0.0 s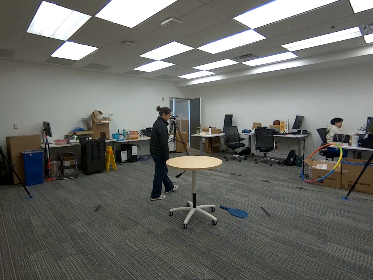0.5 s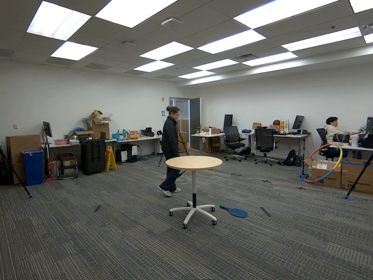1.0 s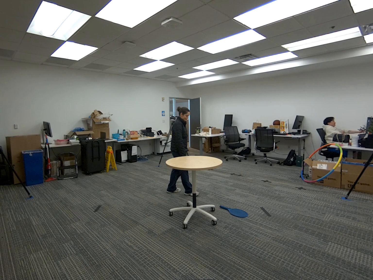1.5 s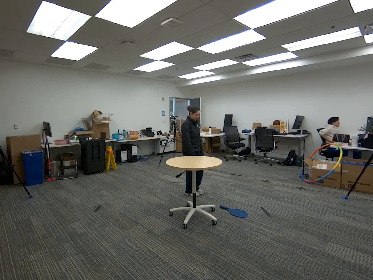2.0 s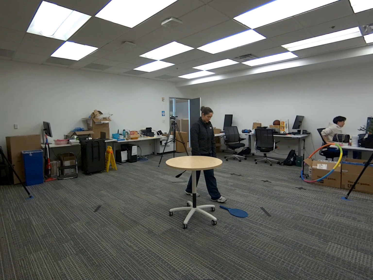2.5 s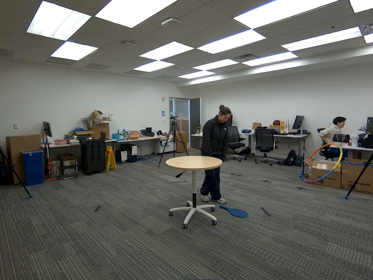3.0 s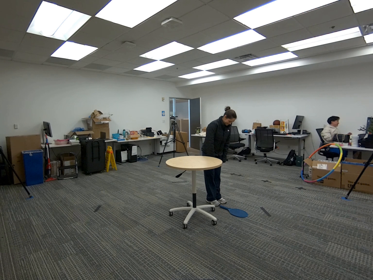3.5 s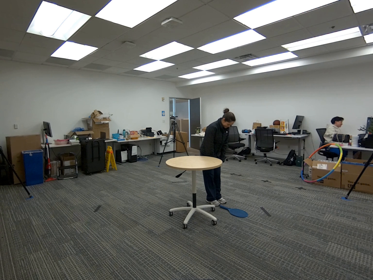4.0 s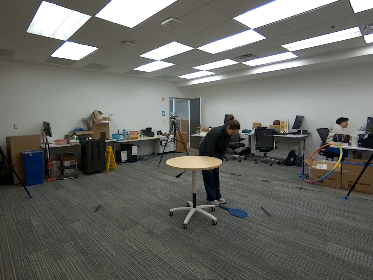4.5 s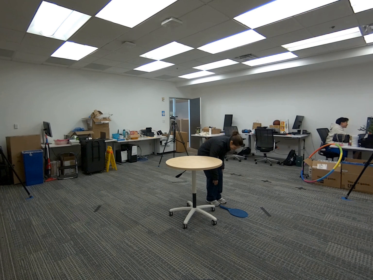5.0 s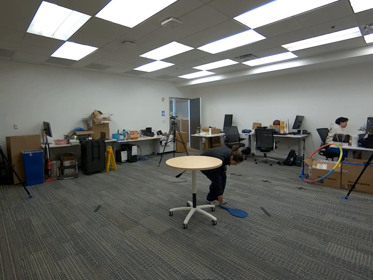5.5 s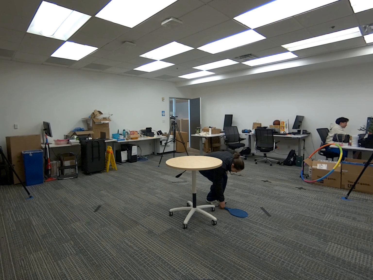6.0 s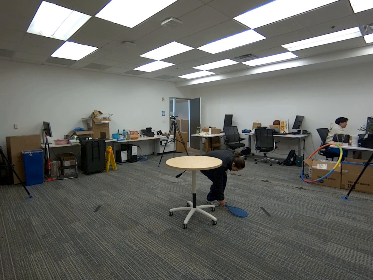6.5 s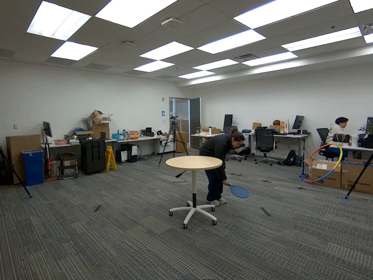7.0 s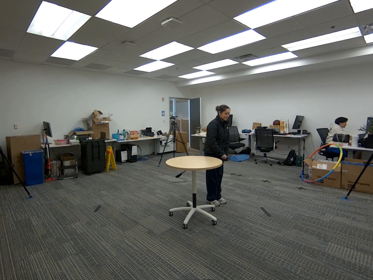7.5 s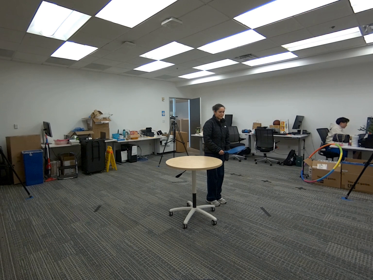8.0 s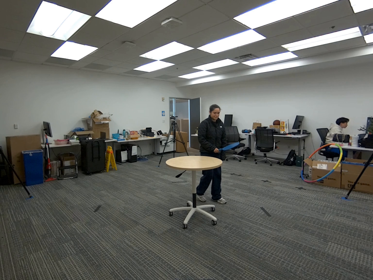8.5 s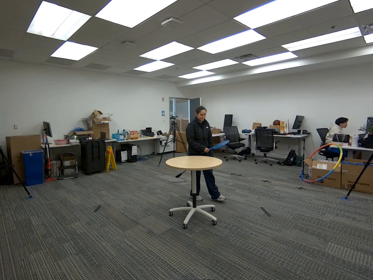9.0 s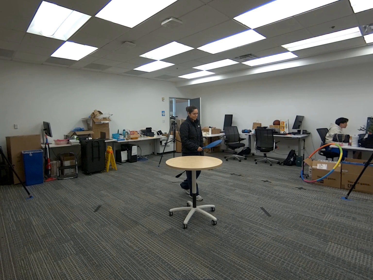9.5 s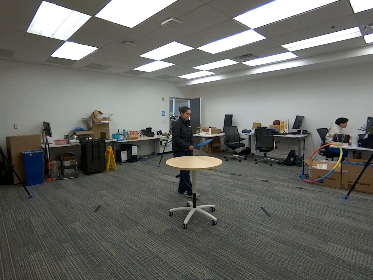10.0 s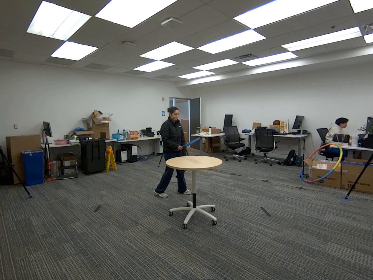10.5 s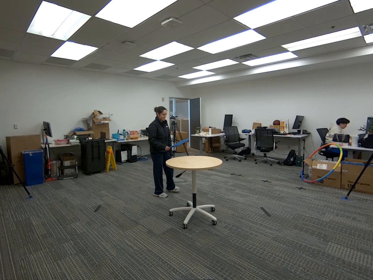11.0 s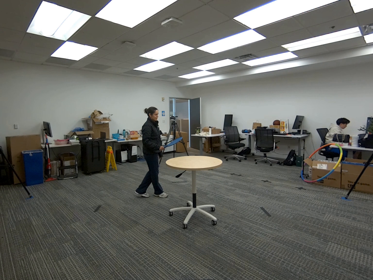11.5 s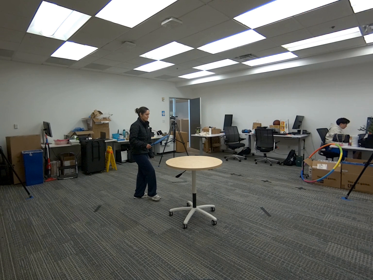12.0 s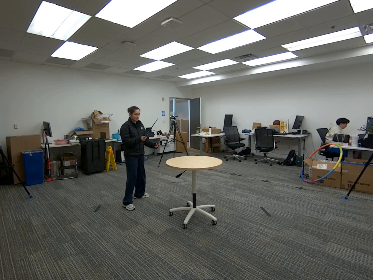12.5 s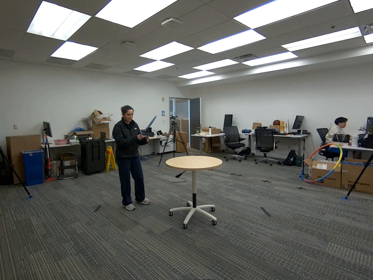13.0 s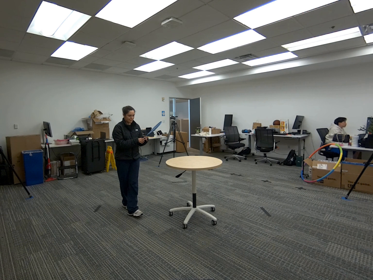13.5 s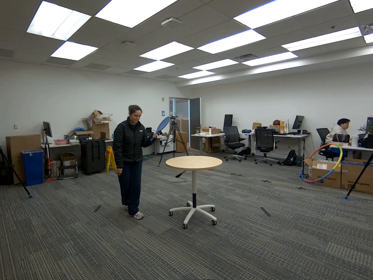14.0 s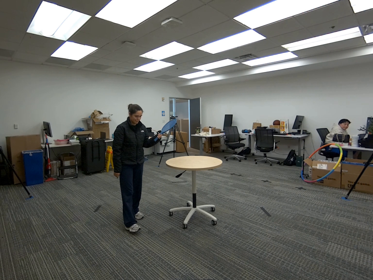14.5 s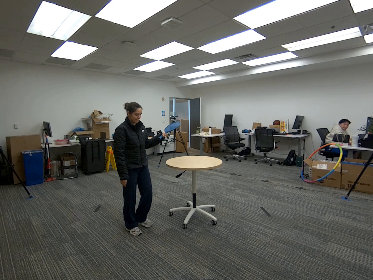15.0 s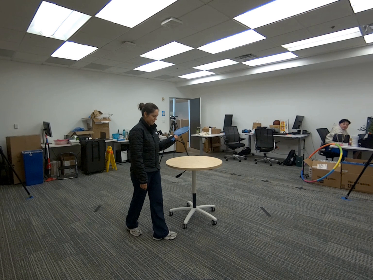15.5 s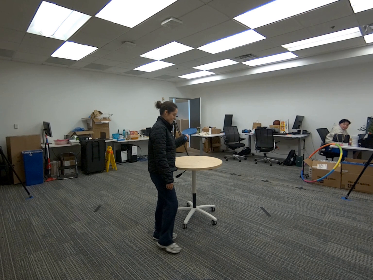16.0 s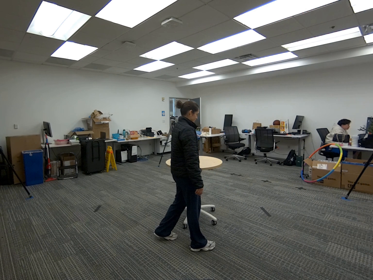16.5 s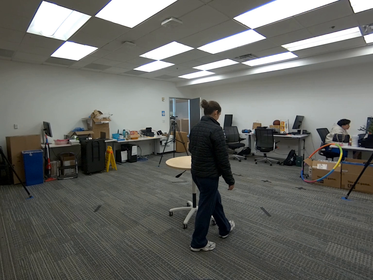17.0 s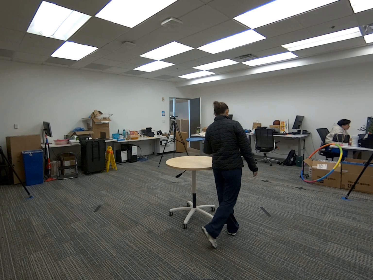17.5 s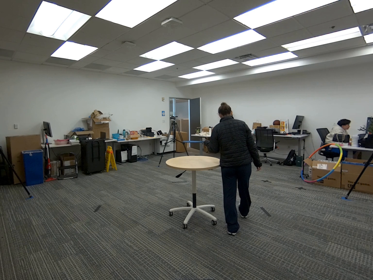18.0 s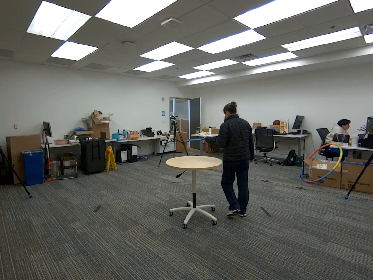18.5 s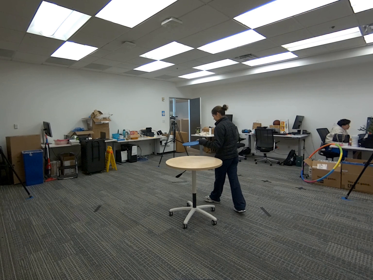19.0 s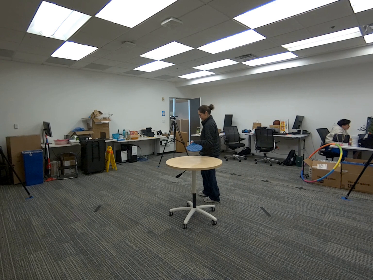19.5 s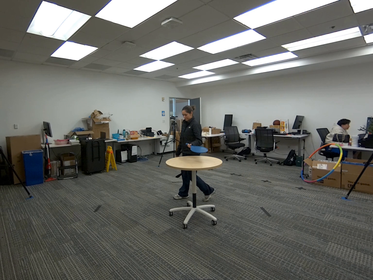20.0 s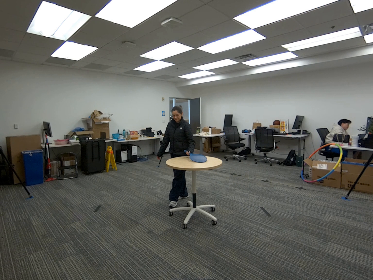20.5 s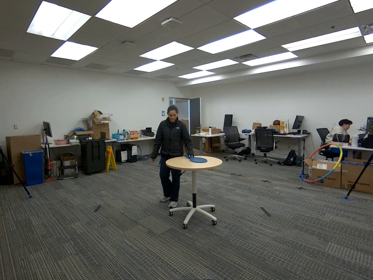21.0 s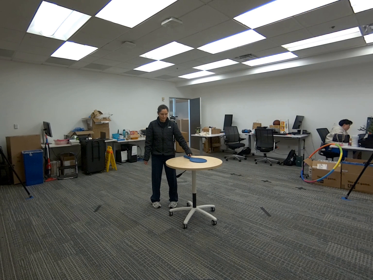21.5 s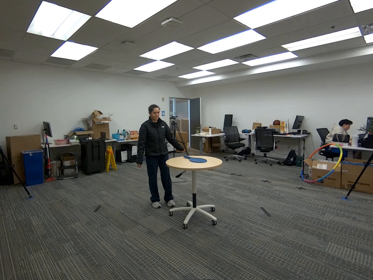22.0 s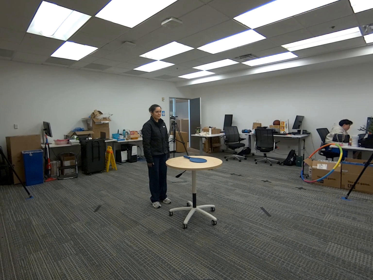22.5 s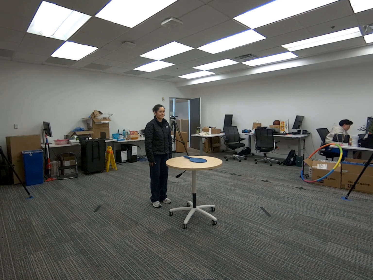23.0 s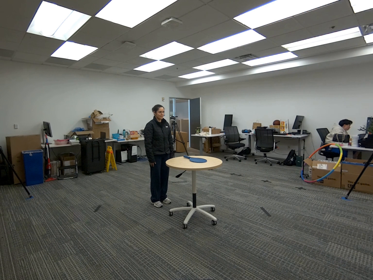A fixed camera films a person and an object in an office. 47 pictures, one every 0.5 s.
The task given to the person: Walk to the tennis racket on the ground, pick it up with your right hand, handover to your left hand, and place the racket on the round table.
